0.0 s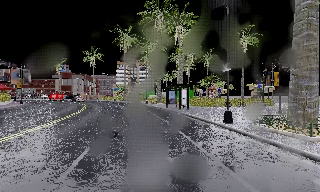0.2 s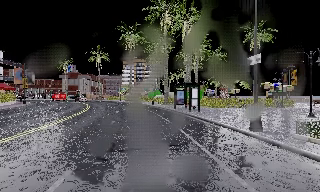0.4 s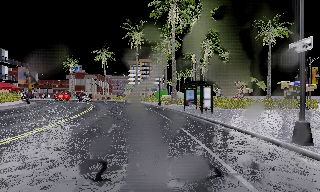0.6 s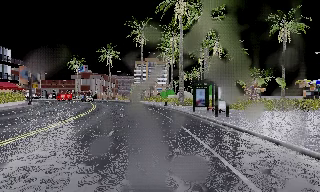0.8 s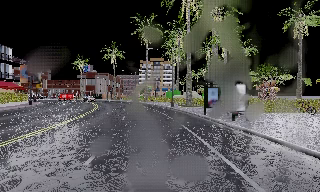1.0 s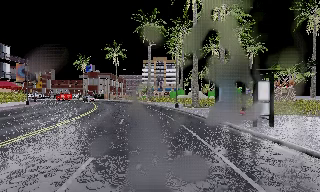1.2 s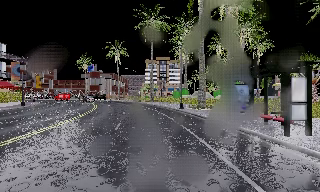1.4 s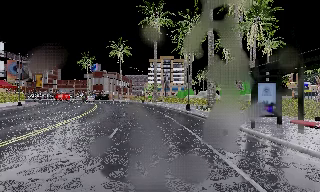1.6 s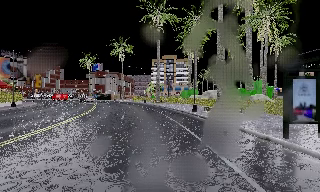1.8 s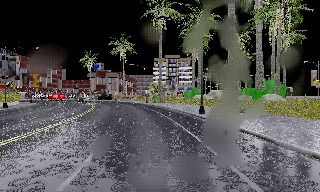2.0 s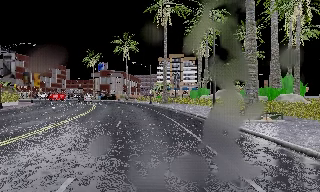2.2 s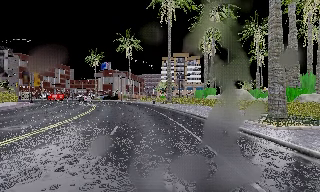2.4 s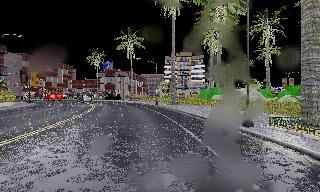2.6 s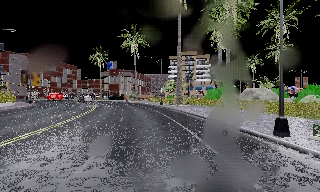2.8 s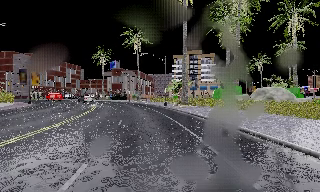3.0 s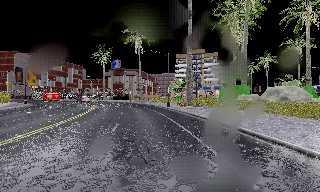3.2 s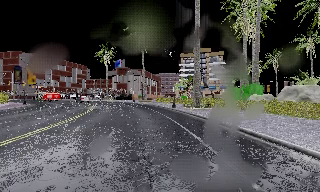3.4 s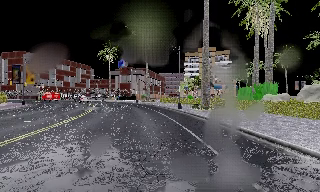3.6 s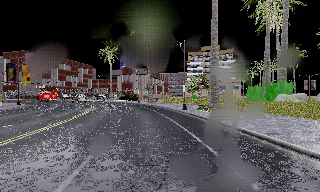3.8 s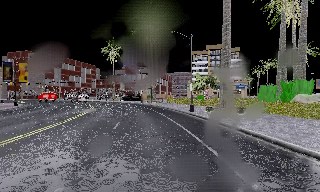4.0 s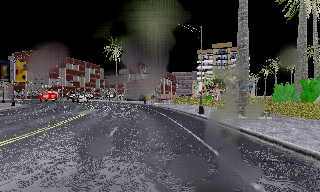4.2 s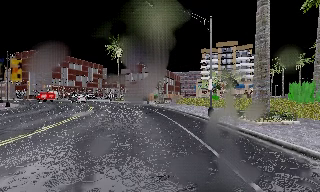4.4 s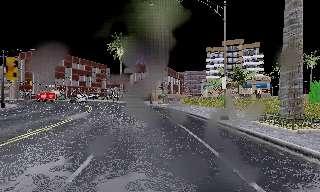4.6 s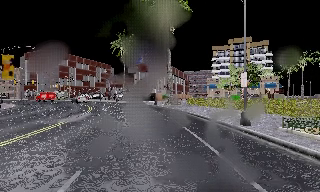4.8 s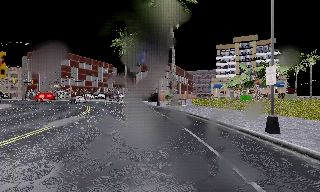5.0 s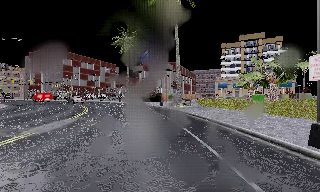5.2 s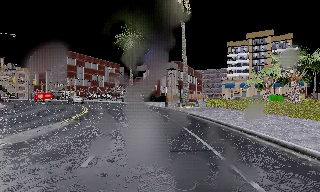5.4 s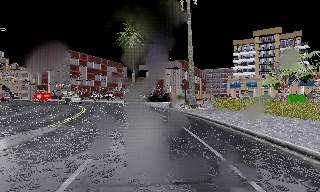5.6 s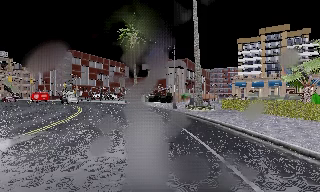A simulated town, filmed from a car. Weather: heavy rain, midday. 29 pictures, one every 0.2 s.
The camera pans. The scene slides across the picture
to the right.
The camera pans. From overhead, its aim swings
counterclockwise.
0.0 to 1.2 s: The scene slides to the right, as the camera pans about 10 degrees to its left. It travels forward, about 10 m, so what stands in front looms larger.
1.2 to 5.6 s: The camera swings to its left by about 25 degrees, and the scene slides to the right. It travels forward, about 35 m, so what stands in front looms larger.
The film runs forward here.
